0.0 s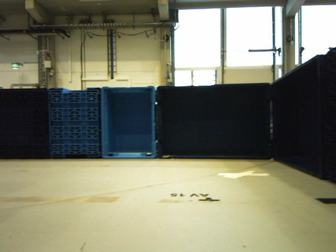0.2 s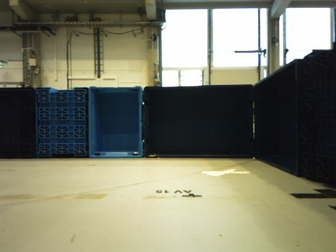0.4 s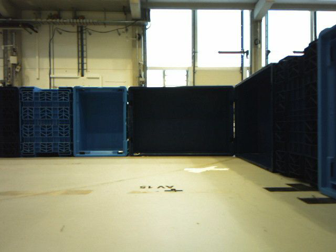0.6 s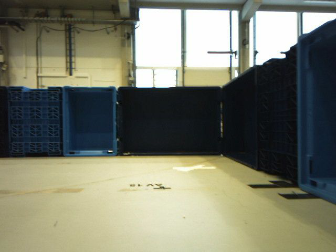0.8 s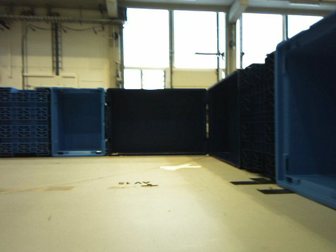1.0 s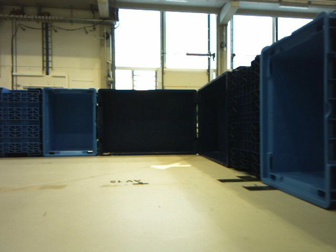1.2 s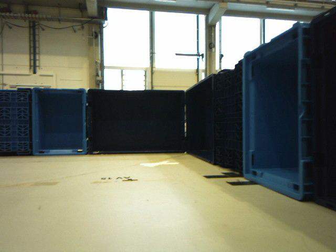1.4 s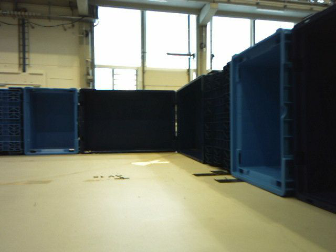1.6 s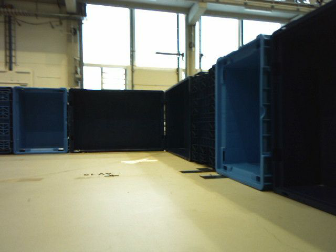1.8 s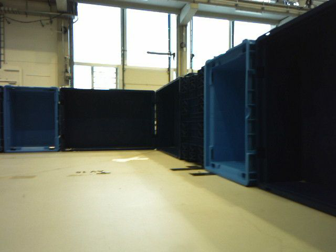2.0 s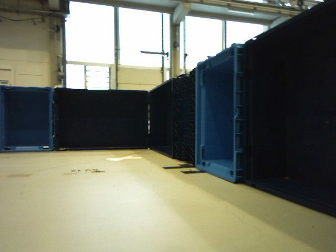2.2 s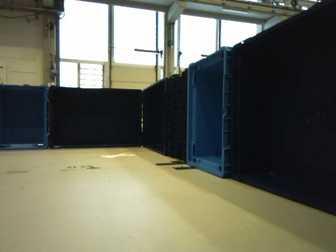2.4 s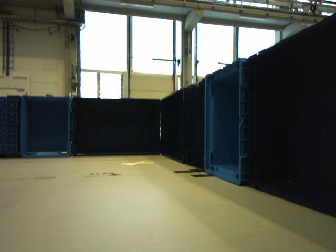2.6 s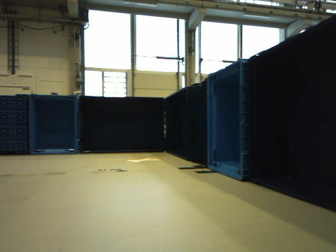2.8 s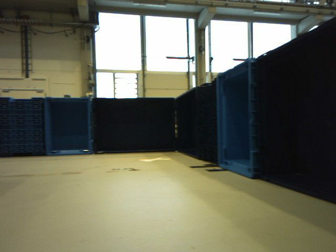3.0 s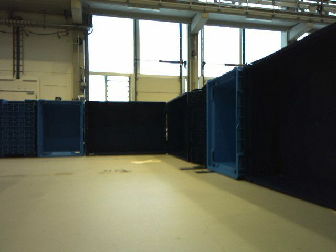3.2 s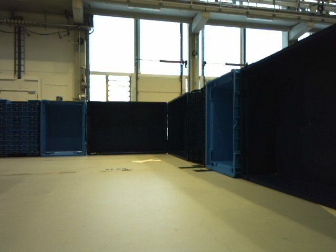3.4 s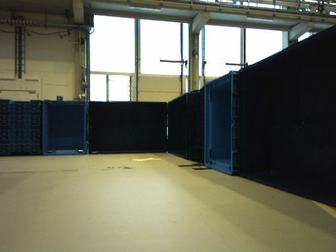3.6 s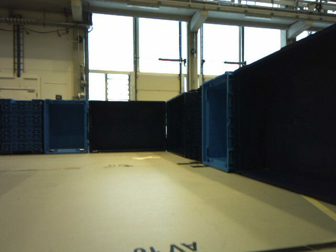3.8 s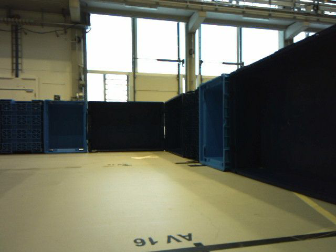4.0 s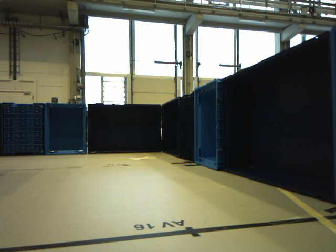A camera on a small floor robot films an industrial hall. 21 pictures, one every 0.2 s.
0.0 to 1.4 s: The scene slides to the left, as the camera pans about 15 degrees to its right. It travels backward, about 0.3 m, so what stands in front gets smaller.
1.4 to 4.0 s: The camera travels backward, about 0.5 m, so what stands in front gets smaller.
The film runs backward here.
